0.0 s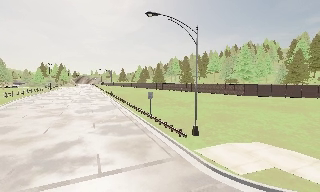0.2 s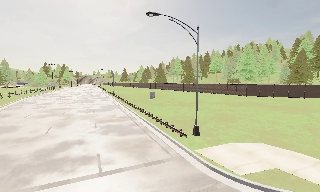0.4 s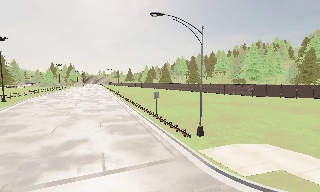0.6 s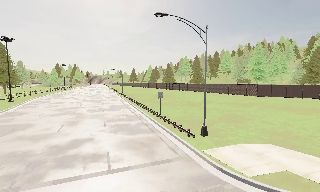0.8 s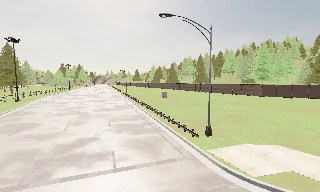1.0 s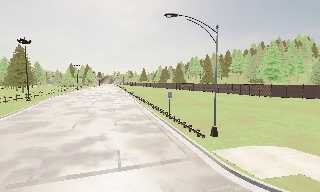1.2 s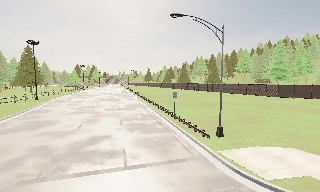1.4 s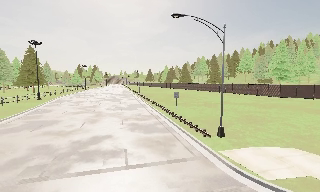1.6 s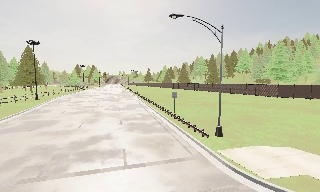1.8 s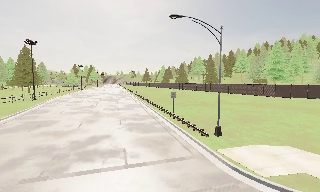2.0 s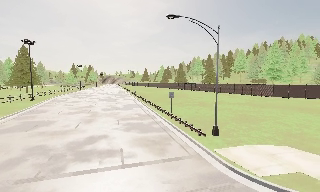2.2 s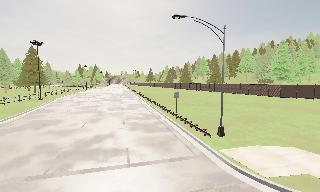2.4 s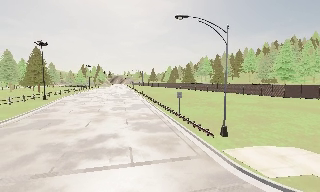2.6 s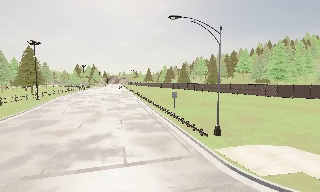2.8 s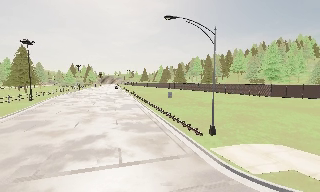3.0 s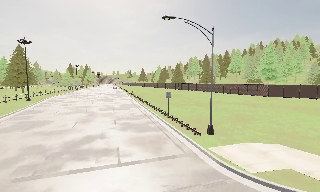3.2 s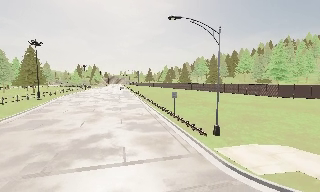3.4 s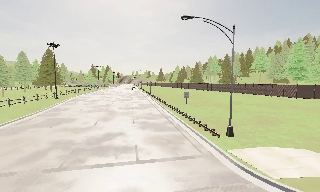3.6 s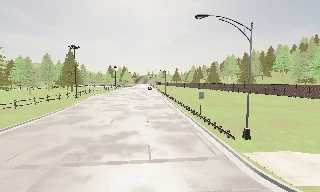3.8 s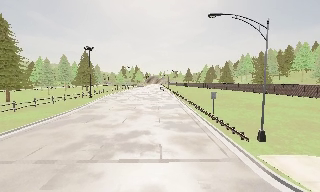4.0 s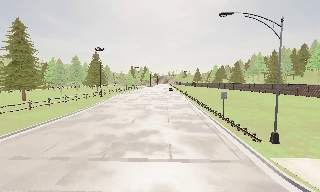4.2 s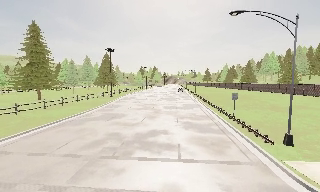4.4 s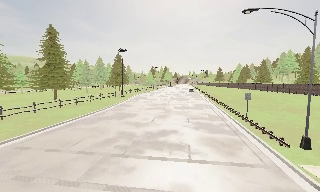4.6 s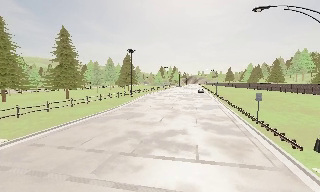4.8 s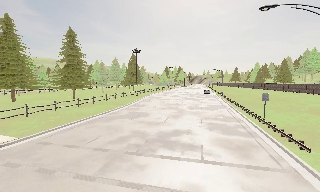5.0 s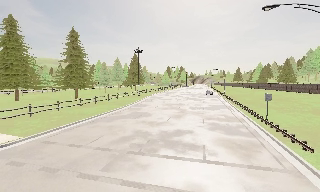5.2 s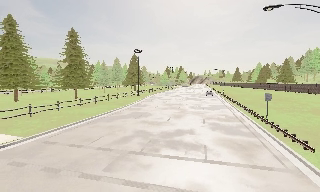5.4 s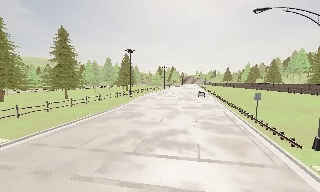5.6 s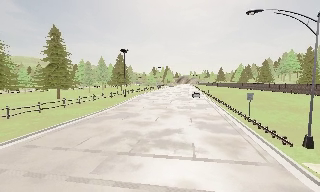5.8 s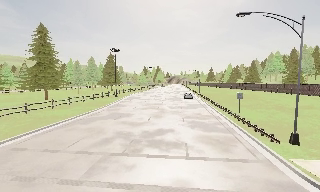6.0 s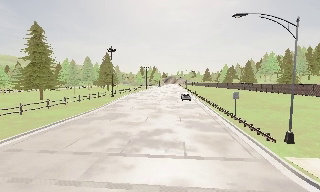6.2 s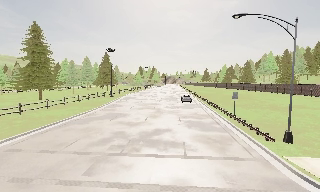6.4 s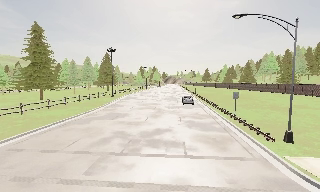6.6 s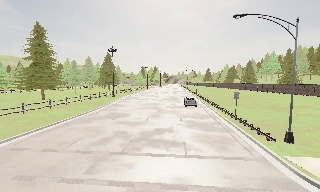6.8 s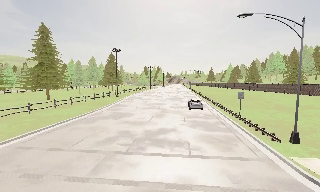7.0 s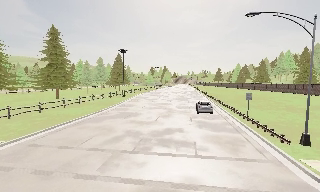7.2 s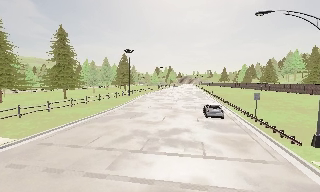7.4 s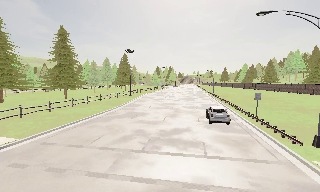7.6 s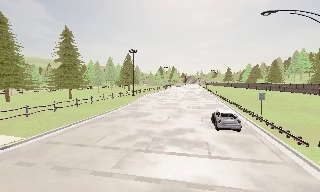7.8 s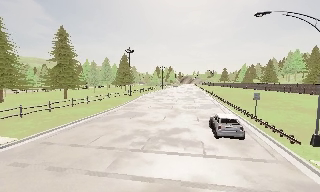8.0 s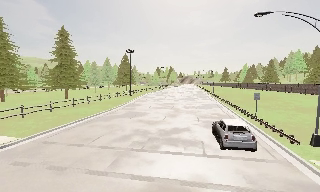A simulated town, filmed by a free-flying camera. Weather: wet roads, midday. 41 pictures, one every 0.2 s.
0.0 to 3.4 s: The camera pans to its left, which is counterclockwise from overhead, by about 15 degrees. It travels backward, about 0.5 m, so what stands in front gets smaller.
3.4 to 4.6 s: The camera pans to its left, which is counterclockwise from overhead, by about 25 degrees.
4.6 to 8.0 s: The camera travels to its left and backward, about 1 m, so close, fixed things drift to the right.
The film runs backward here.
